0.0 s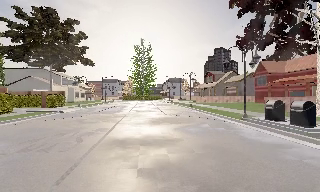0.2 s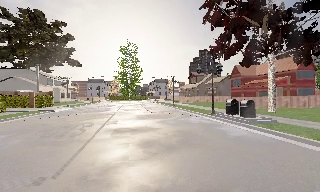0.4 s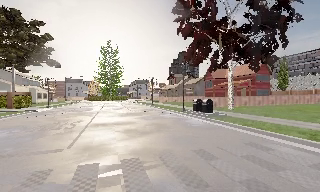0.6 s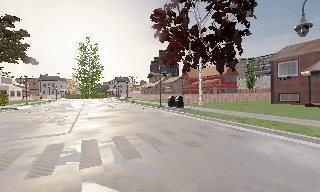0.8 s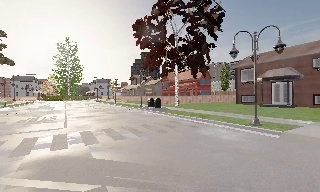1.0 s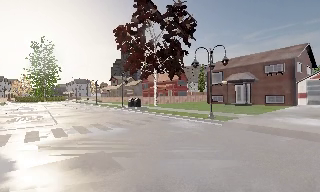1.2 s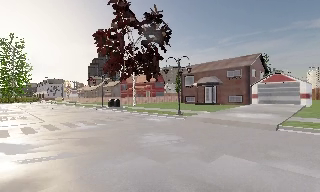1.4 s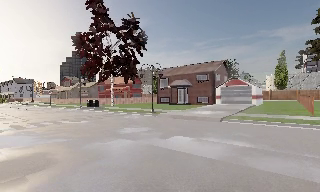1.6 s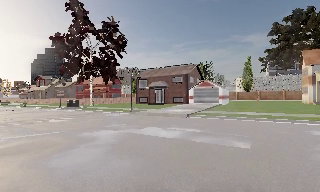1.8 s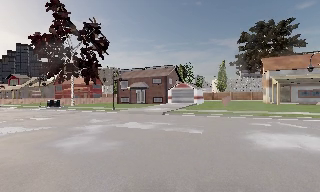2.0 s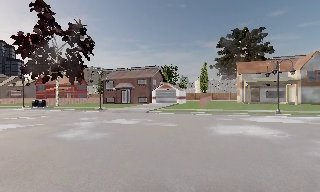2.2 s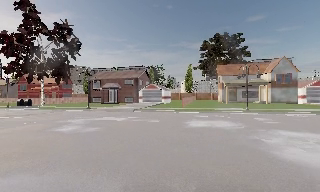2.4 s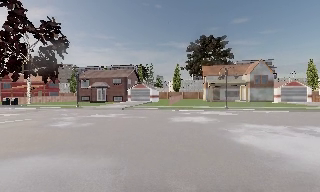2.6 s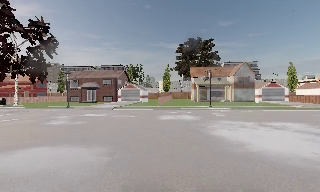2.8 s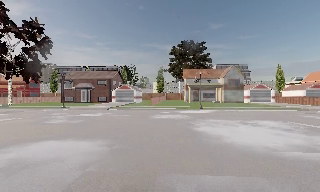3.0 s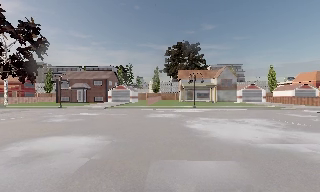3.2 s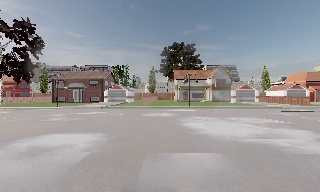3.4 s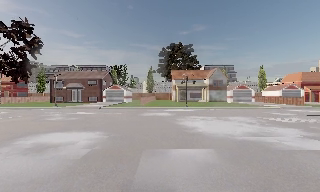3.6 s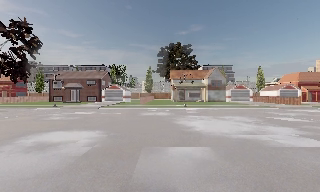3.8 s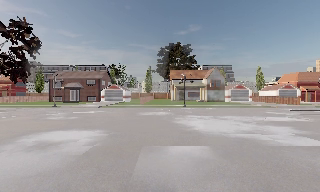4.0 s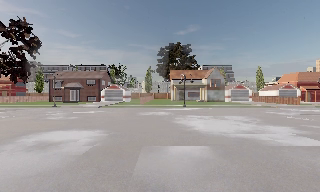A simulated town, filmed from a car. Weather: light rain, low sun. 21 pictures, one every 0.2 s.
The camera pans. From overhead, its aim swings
clockwise.
The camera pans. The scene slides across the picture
to the left.
0.0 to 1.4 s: The scene slides to the left, as the camera pans about 45 degrees to its right. It travels backward, about 15 m.
1.4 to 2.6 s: The camera swings to its right by about 30 degrees, and the scene slides to the left. It travels backward, about 10 m. It loses speed.
2.6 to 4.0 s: The camera travels backward, about 3 m, so what stands in front gets smaller. It loses speed.
The film runs backward here.
